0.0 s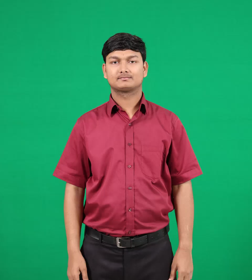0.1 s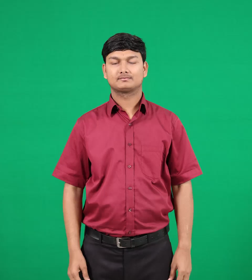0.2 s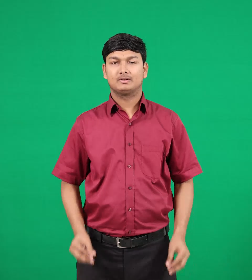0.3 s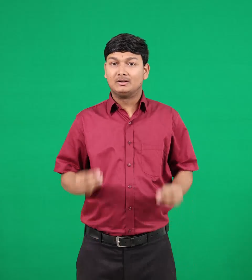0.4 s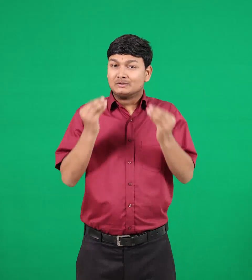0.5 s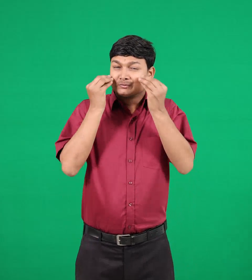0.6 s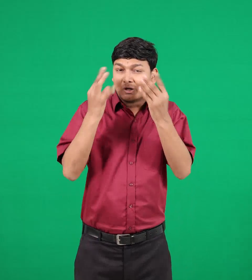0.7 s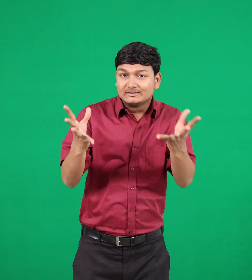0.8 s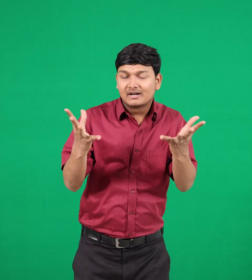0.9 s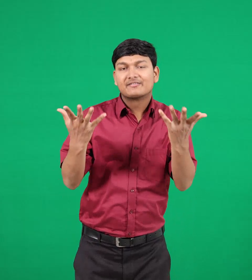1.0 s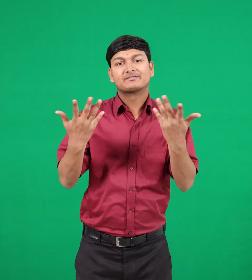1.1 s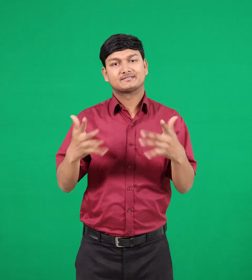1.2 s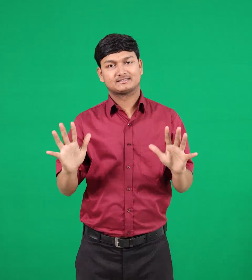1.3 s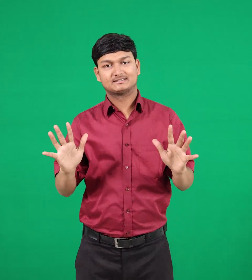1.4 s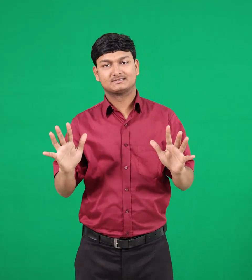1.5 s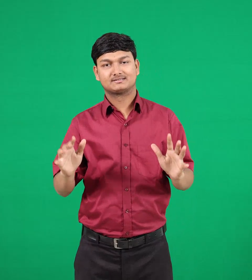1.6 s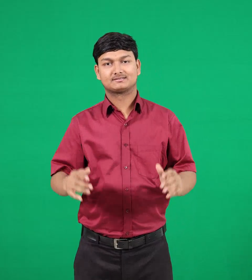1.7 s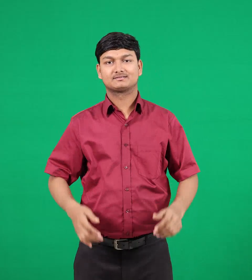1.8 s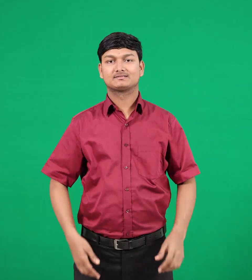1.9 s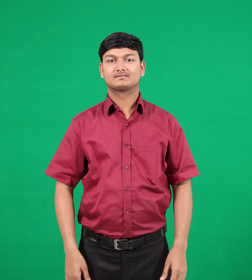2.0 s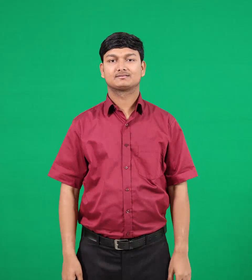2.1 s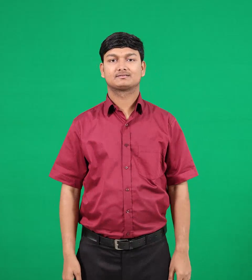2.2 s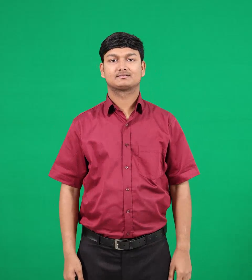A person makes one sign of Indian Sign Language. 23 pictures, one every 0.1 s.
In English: suprised
